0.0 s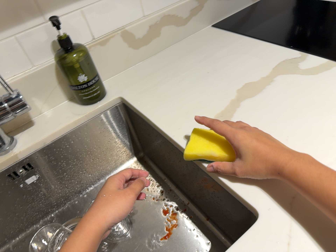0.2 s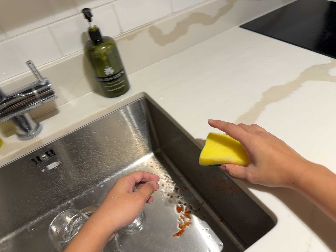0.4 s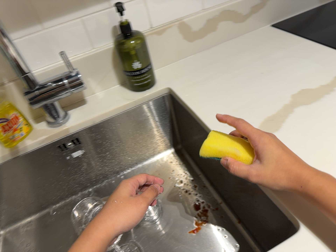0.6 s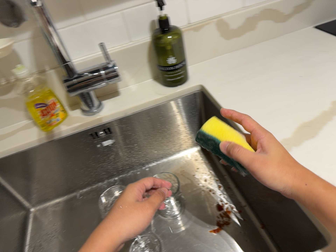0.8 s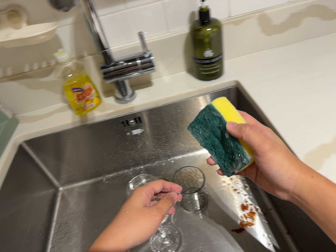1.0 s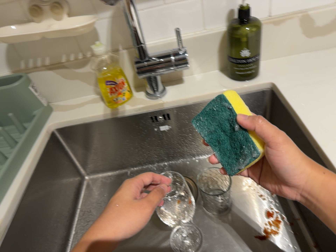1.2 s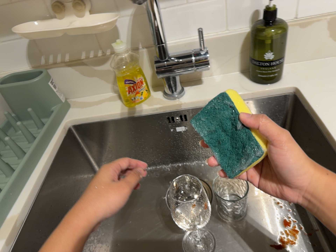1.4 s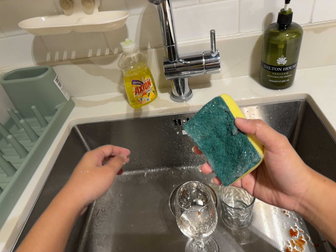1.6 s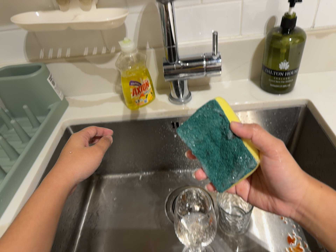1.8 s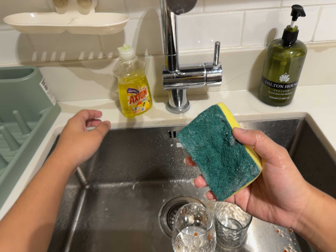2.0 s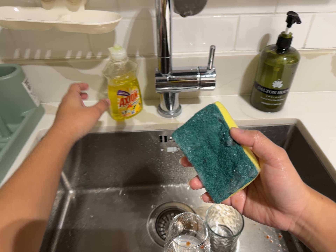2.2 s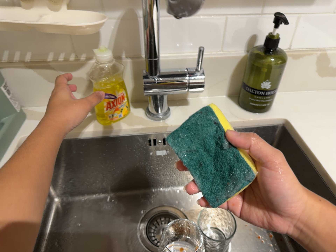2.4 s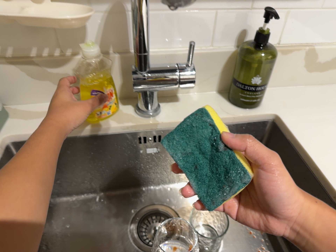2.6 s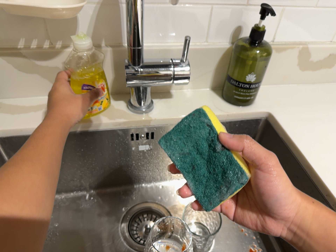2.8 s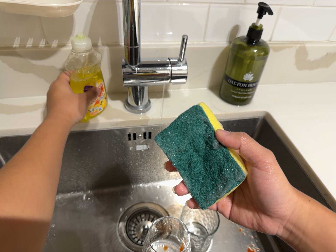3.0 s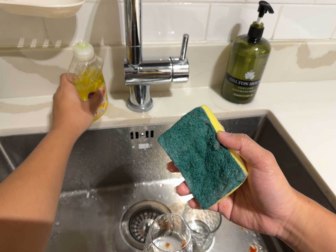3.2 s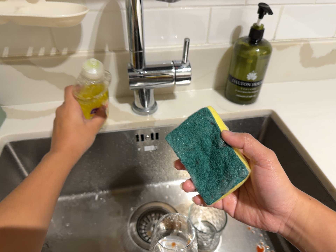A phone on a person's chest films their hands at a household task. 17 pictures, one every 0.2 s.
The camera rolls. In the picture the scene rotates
clockwise.
0.0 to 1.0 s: The camera swings to its left by about 25 degrees, and the scene slides to the right. It travels to its left, about 6 cm, so close, fixed things drift to the right. It rolls about its line of sight by about 20 degrees, and the scene rotates clockwise.
1.0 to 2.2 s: The camera travels to its left, forward and toward the top of its view, about 14 cm.
2.2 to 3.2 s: The camera shifts only a little, or ends up much as it began.
The film runs forward here.
